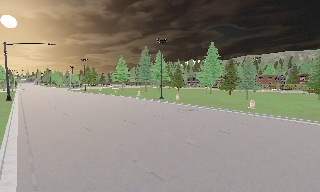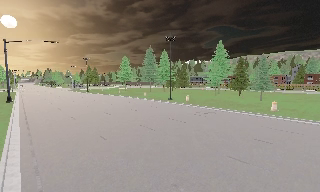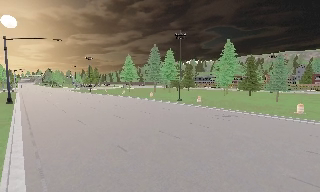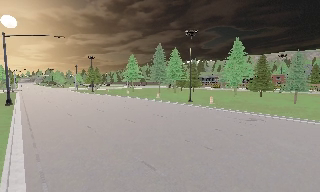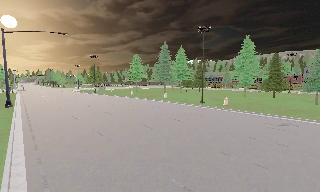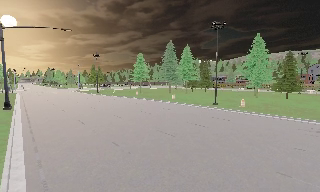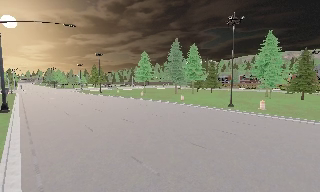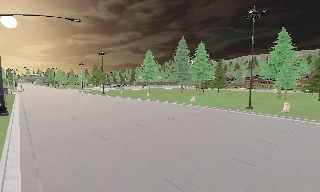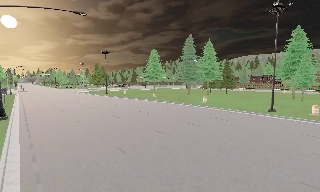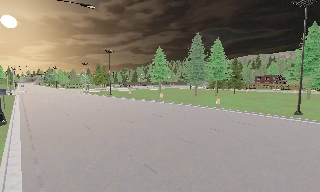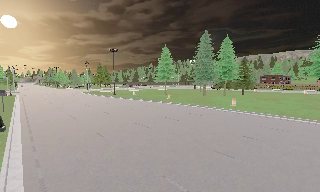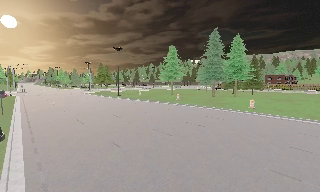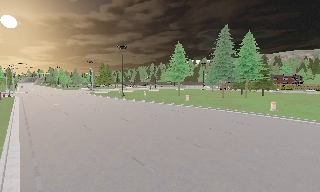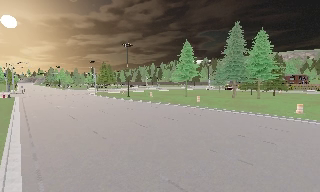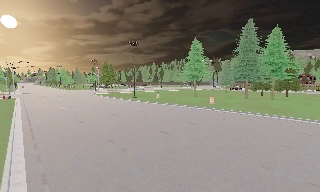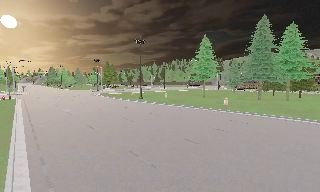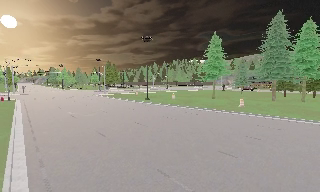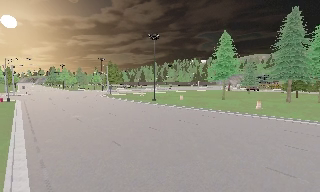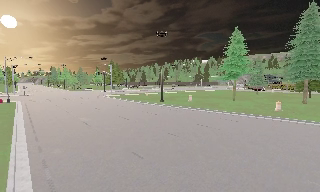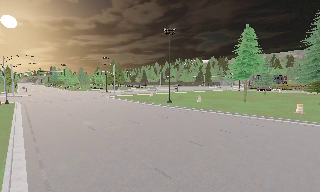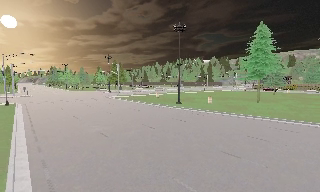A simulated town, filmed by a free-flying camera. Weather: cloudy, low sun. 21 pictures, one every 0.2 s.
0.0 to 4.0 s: The camera travels forward and to its left, about 45 m, so what stands in front looms larger.
The film runs backward here.
